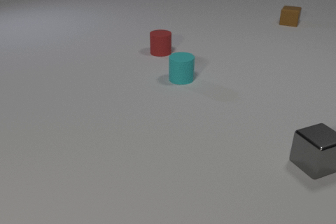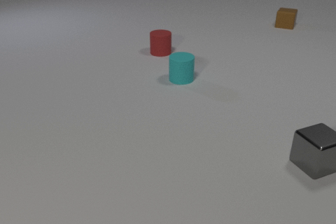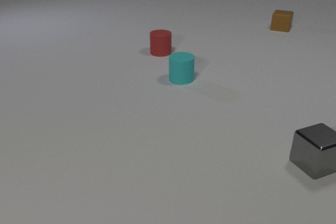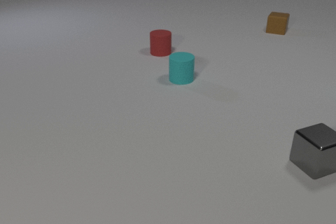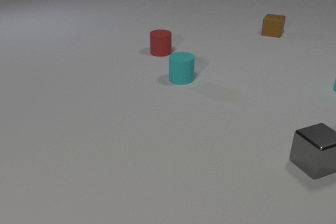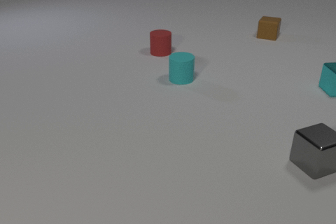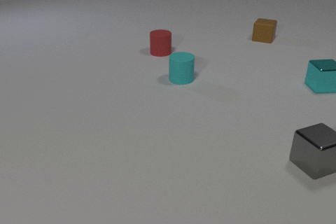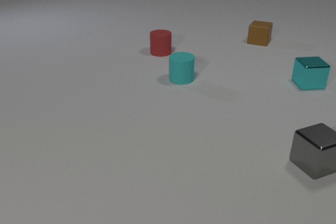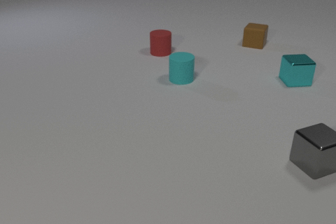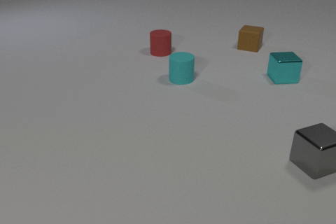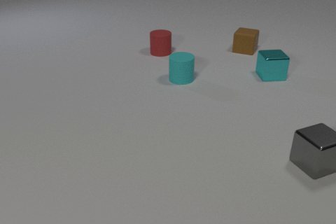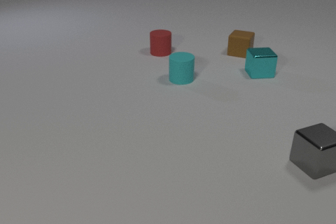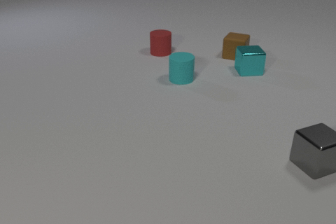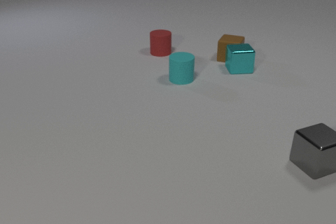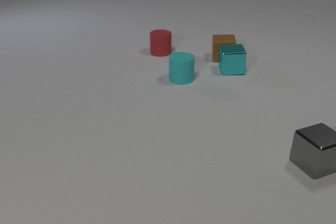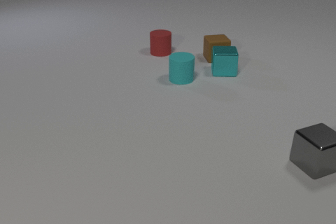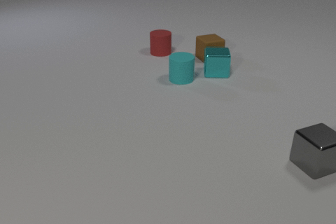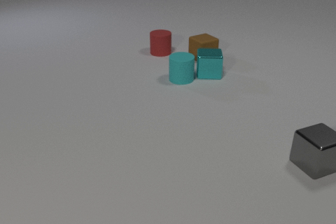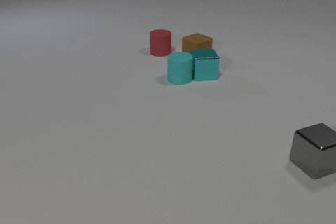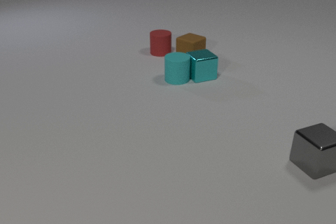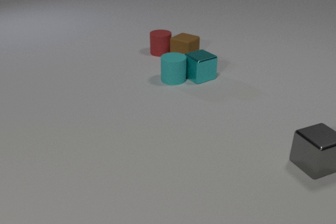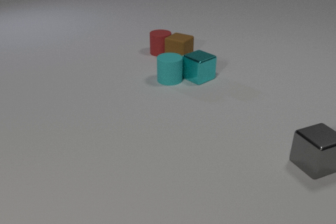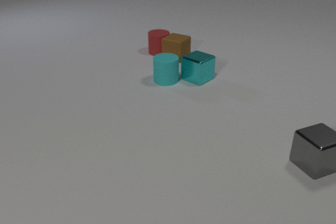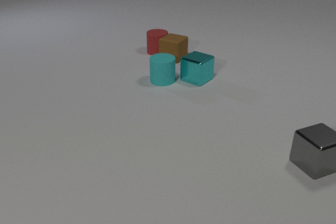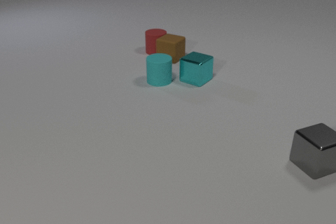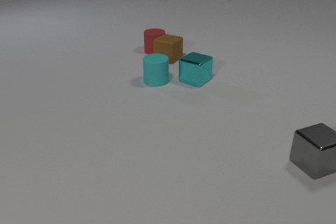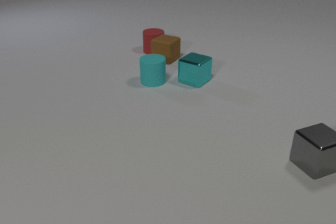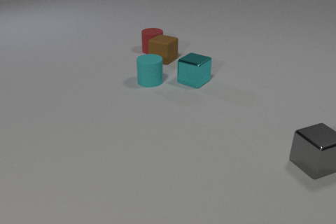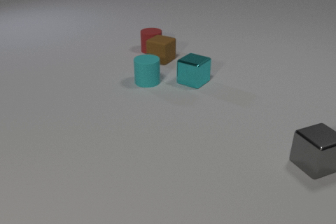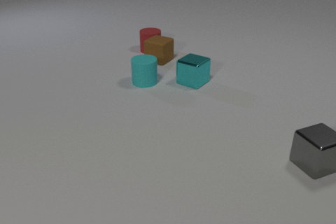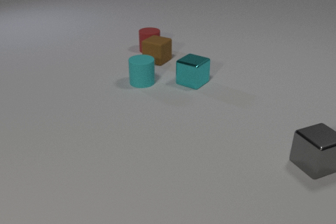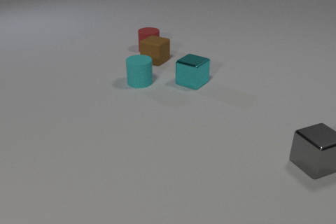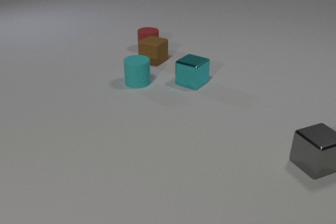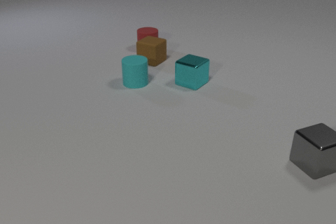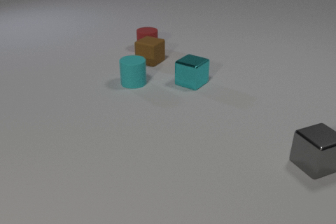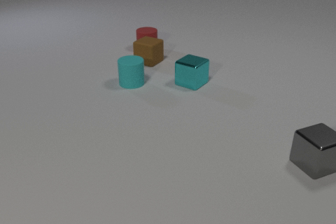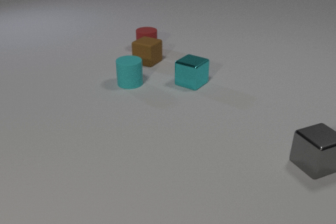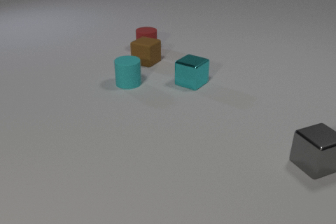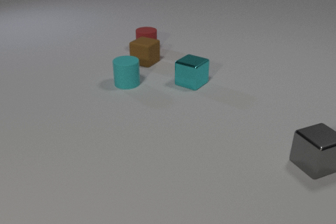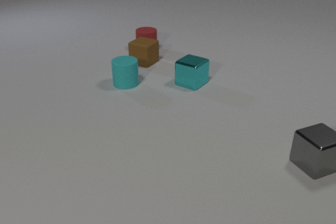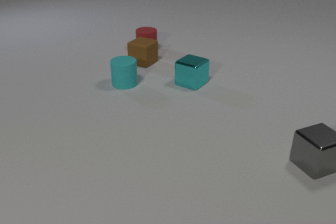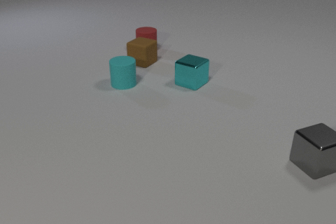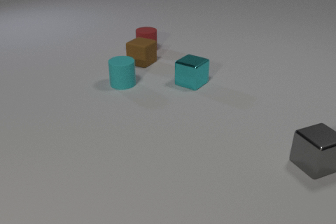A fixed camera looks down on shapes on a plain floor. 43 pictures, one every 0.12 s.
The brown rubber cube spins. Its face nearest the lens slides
to the right.
The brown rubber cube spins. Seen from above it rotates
counterclockwise.
0.00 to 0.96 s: The cyan metal cube comes in at the right edge, slides to the left. The brown rubber cube slides toward the camera and to the left.
0.96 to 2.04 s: The cyan metal cube slides to the left. The brown rubber cube slides to the left and toward the camera, spins counterclockwise seen from above by about 60 degrees, its near face sliding to the right. The cyan metal cube and the brown rubber cube collide.
2.04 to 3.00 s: The cyan metal cube slides toward the camera and to the left, spins counterclockwise seen from above by about 60 degrees, its near face sliding to the right. The brown rubber cube slides to the left, spins so that its near face slides to the right, counterclockwise seen from above. The cyan rubber cylinder slides to the left. The red rubber cylinder slides to the left. The cyan metal cube and the cyan rubber cylinder collide. The brown rubber cube and the red rubber cylinder collide.
3.00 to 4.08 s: The cyan metal cube slides toward the camera. The brown rubber cube slides to the left. The cyan rubber cylinder slides to the left. The red rubber cylinder slides to the left and away from the camera.
4.08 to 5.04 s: The brown rubber cube slides to the left. The cyan rubber cylinder slides to the left.
What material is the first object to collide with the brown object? metal.
Are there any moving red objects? yes.
What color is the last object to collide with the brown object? red.
